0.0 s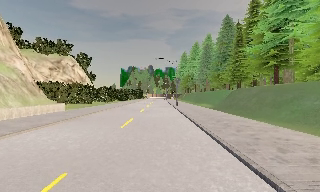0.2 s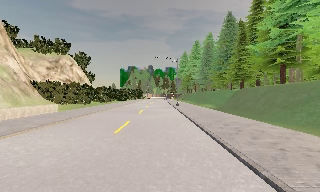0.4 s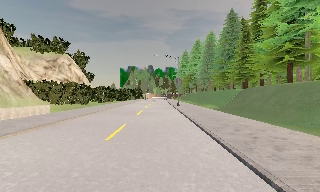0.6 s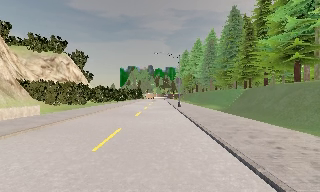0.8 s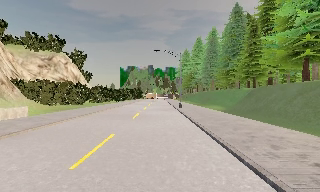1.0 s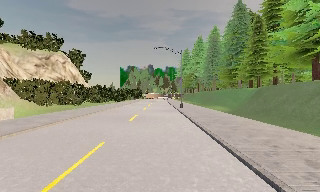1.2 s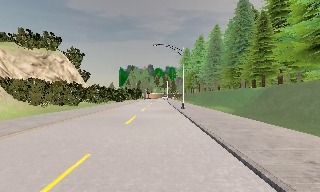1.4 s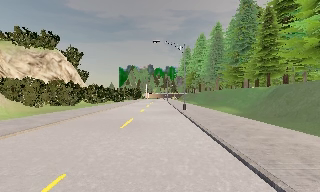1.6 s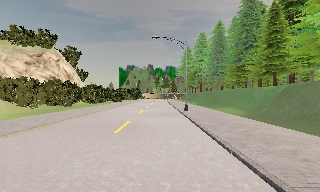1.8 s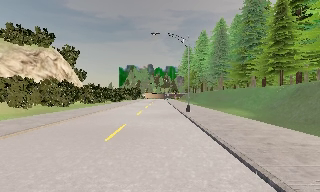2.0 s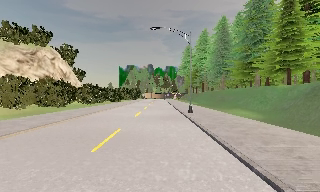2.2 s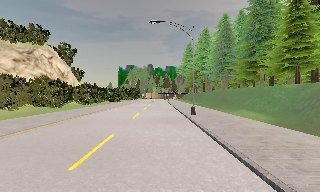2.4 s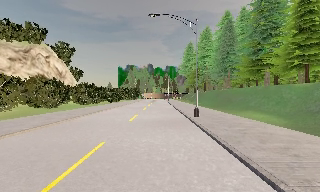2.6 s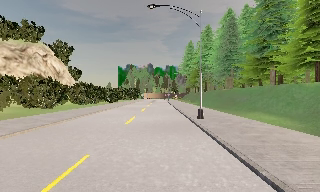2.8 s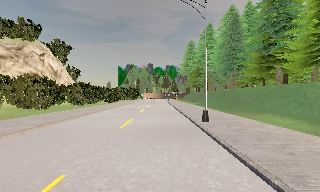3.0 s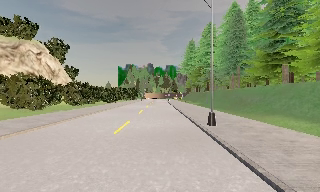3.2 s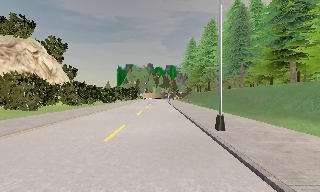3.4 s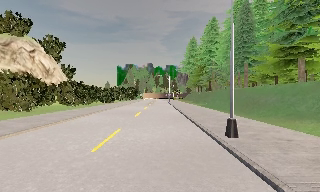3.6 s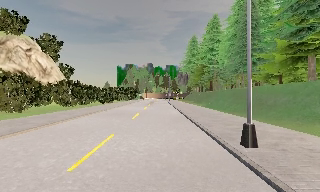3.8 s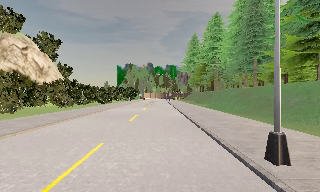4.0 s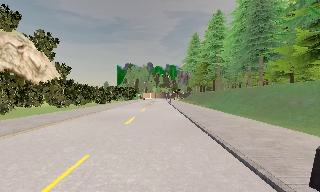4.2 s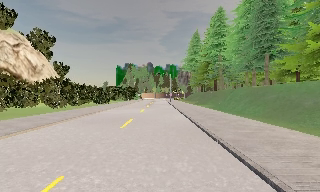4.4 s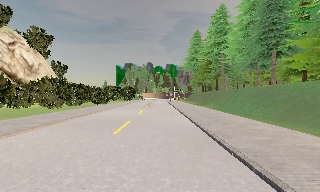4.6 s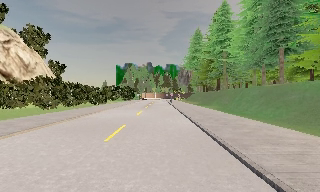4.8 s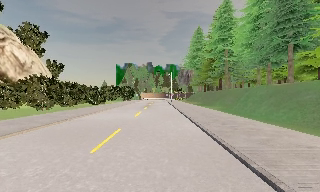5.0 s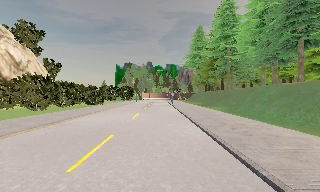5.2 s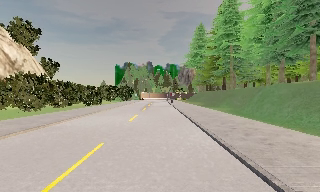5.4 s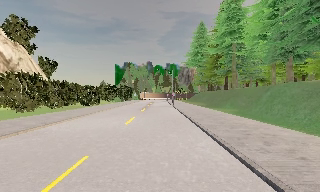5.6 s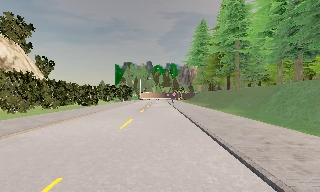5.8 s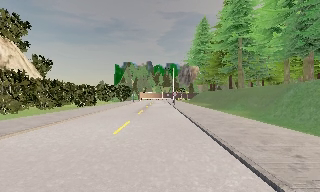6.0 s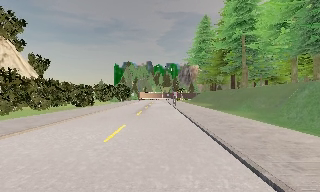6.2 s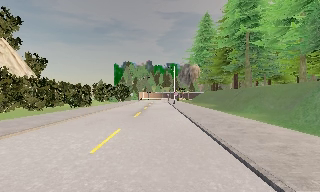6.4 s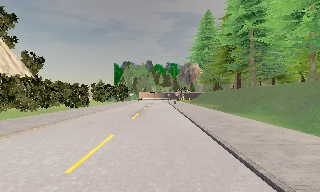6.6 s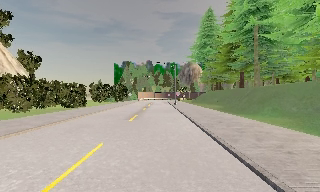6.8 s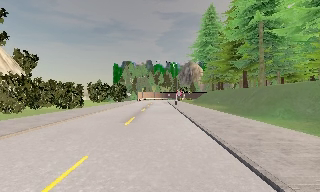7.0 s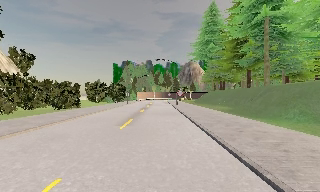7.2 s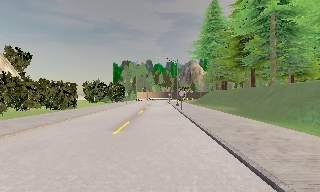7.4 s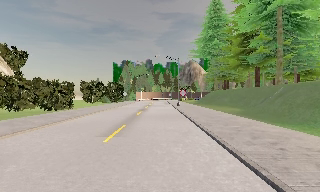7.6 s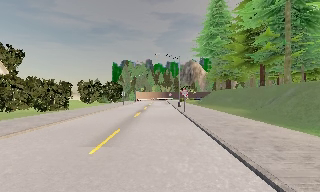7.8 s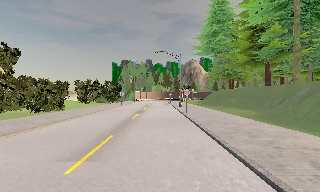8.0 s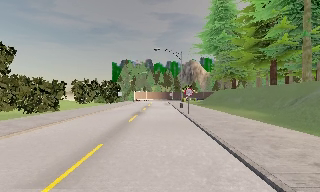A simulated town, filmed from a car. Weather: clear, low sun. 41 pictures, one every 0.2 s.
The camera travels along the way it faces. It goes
forward.
0.0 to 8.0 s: The camera travels forward, about 45 m, so what stands in front looms larger.
The film runs forward here.
